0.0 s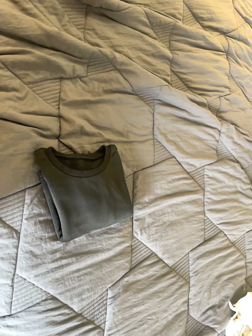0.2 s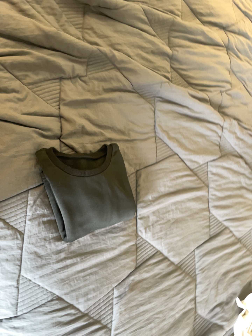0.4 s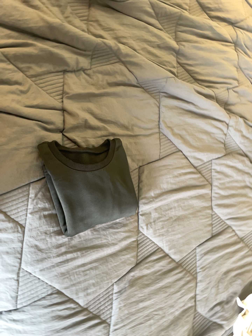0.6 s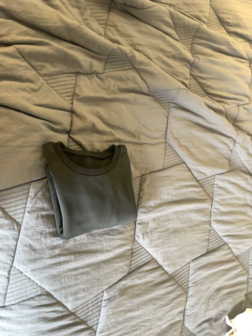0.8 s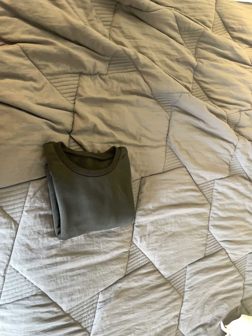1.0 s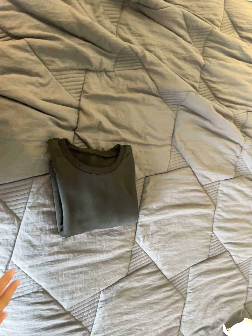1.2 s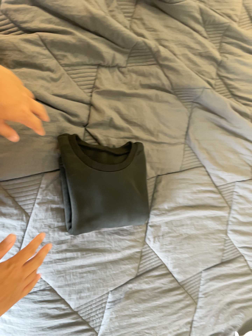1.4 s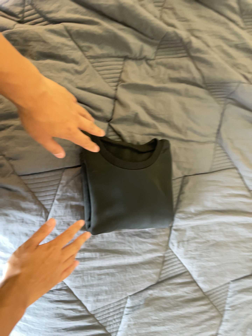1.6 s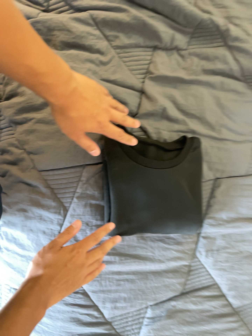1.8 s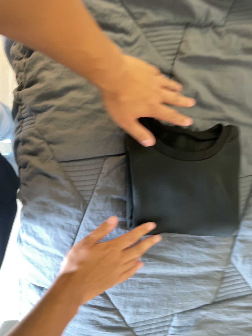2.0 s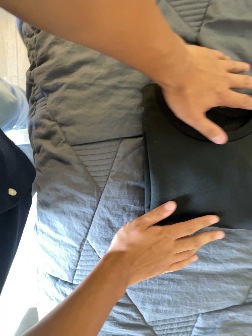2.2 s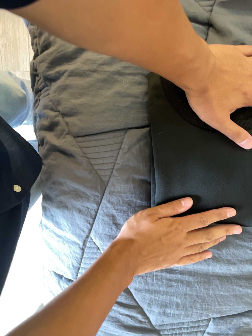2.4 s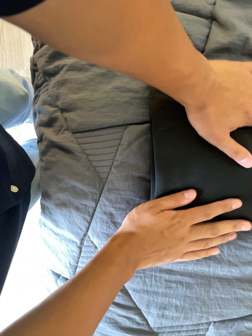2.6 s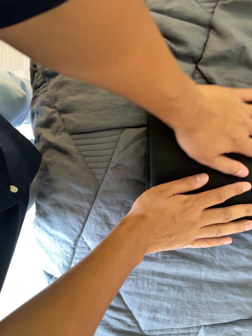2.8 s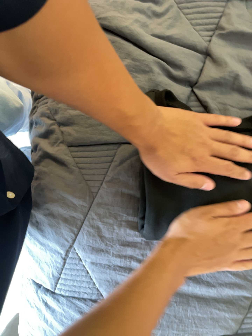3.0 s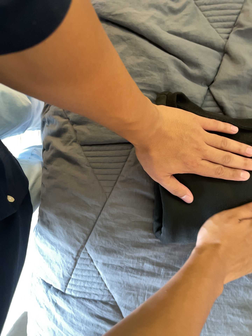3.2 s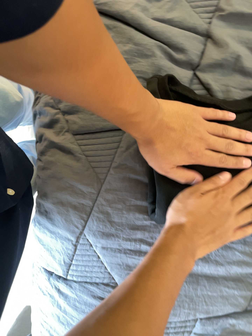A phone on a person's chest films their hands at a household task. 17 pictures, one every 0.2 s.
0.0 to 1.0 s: The camera rolls about its line of sight by about 10 degrees, and the scene rotates clockwise.
1.0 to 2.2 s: The camera swings to its left by about 35 degrees, and the scene slides to the right. It travels forward, about 26 cm.
2.2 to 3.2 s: The camera shifts only a little, or ends up much as it began.
The film runs backward here.
